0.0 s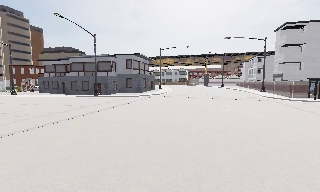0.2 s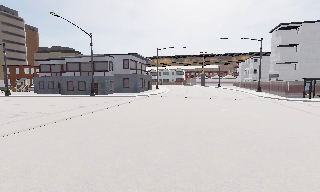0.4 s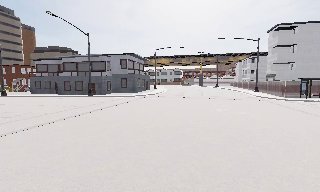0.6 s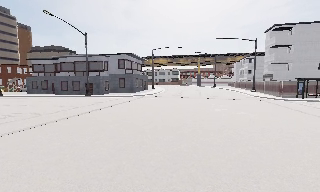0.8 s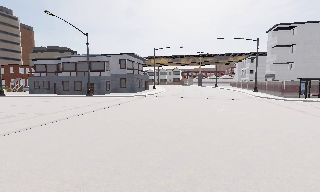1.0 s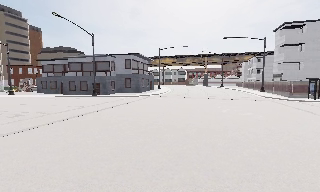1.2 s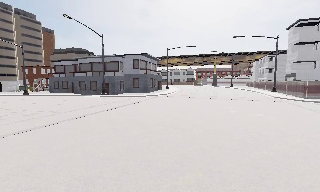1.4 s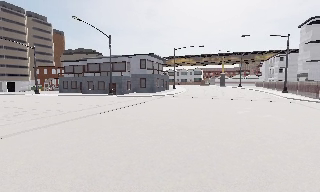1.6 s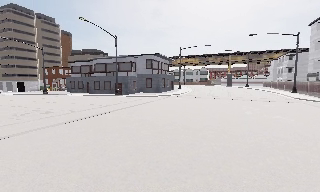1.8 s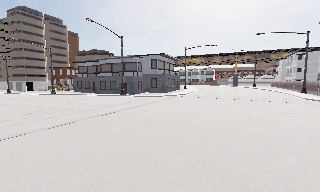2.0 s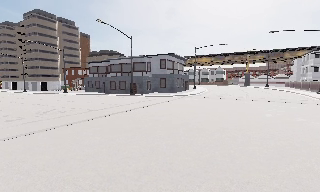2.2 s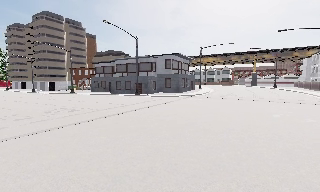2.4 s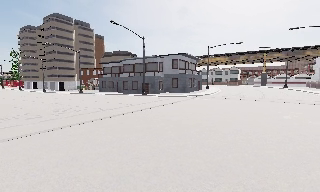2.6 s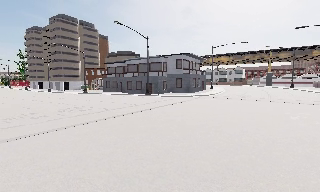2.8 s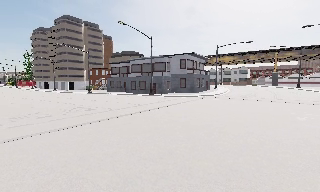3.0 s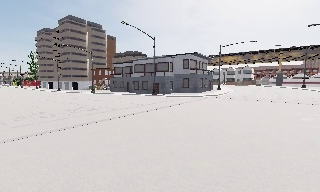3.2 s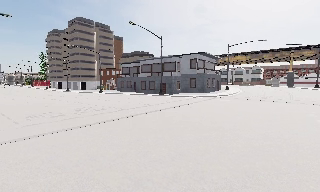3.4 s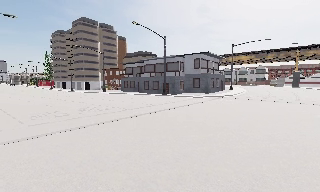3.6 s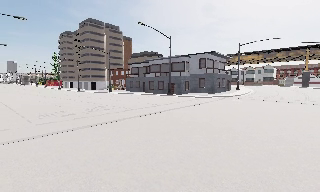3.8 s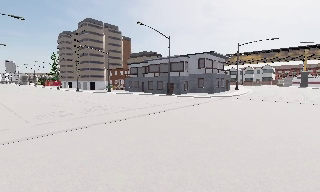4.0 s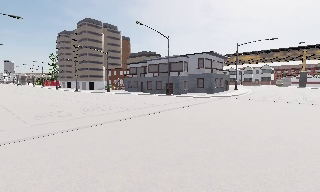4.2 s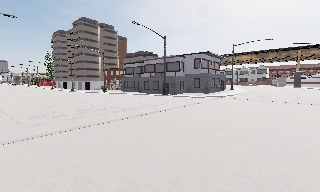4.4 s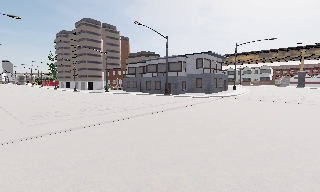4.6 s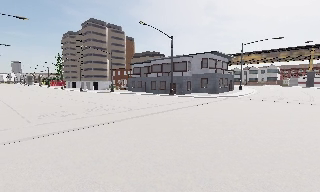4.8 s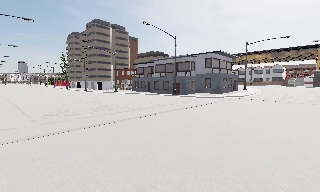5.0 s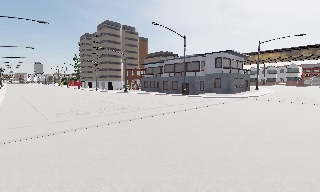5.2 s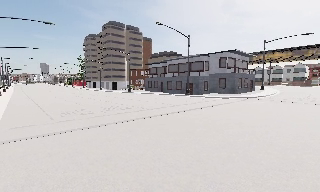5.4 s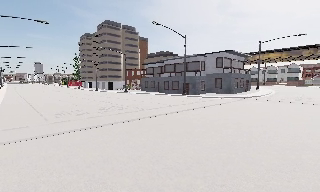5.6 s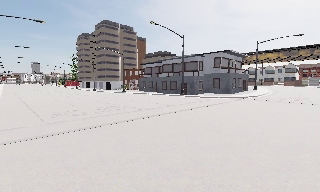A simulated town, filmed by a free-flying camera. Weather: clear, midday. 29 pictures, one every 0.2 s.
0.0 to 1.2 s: The camera shifts only a little, or ends up much as it began.
1.2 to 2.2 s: The scene slides to the right, as the camera pans about 10 degrees to its left.
2.2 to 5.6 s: The scene slides to the right, as the camera pans about 15 degrees to its left. It travels forward, about 1 m, so what stands in front looms larger.
The film runs forward here.
